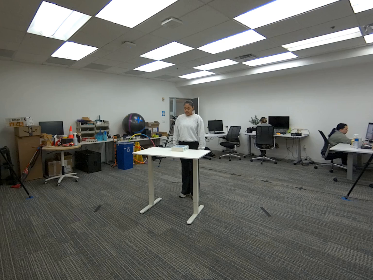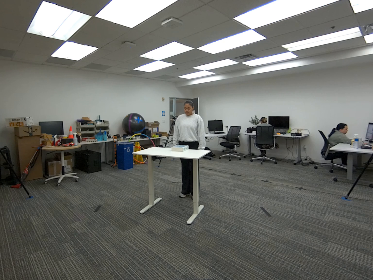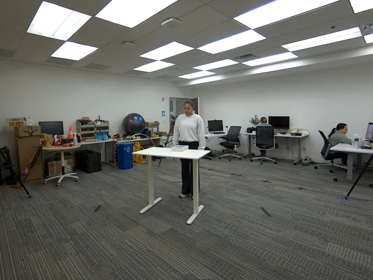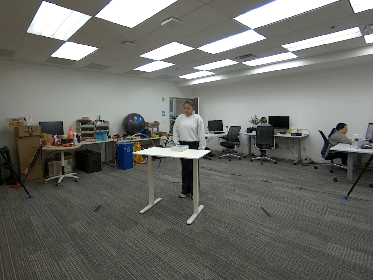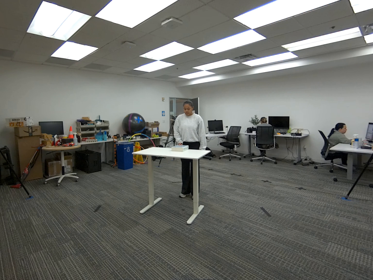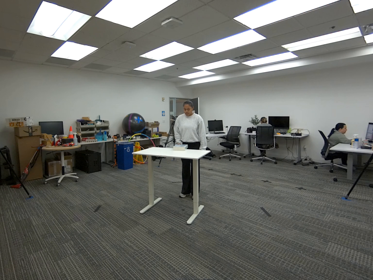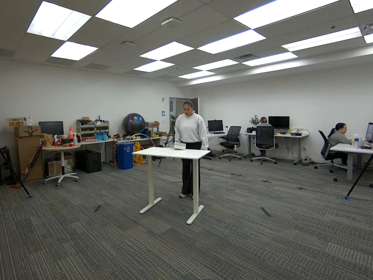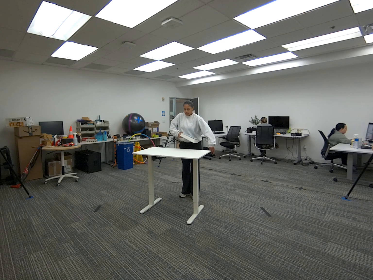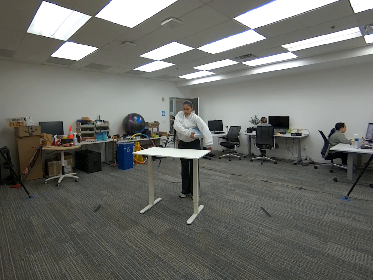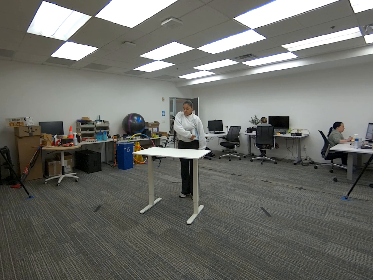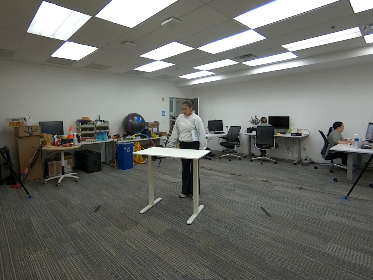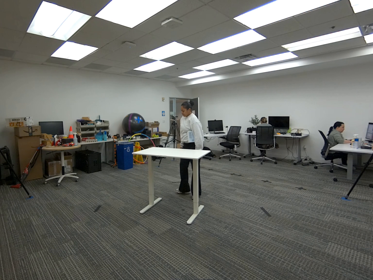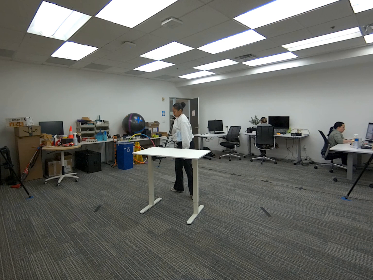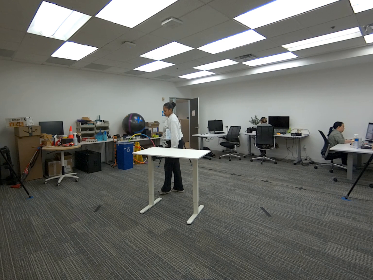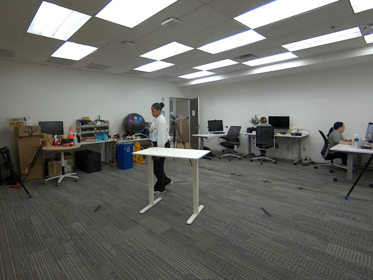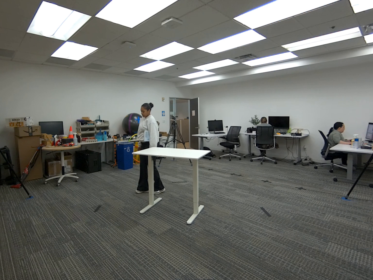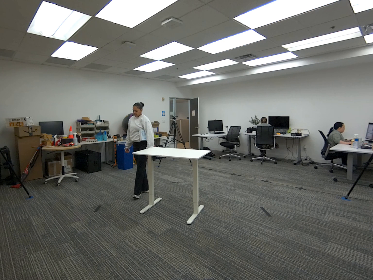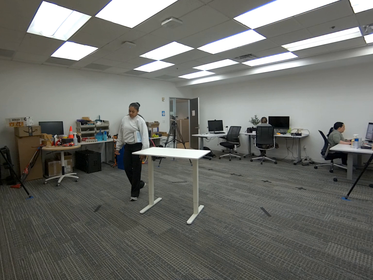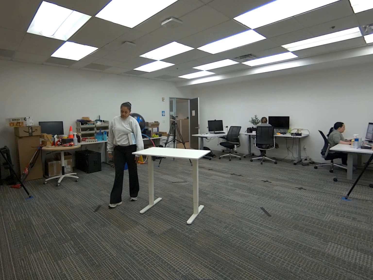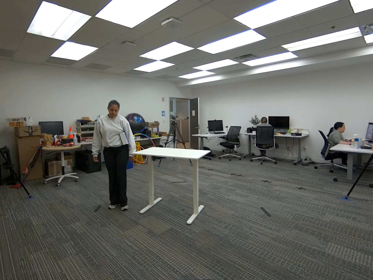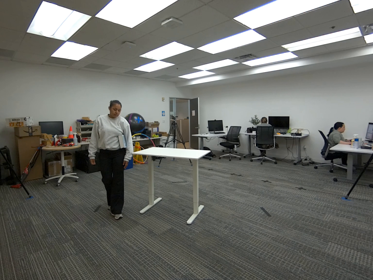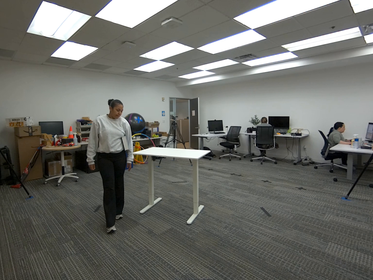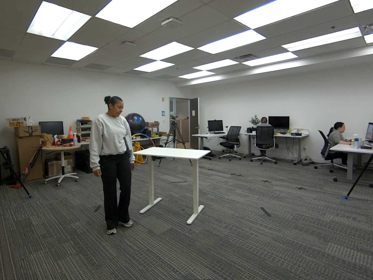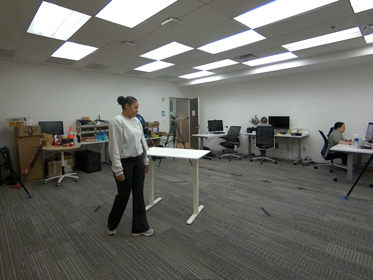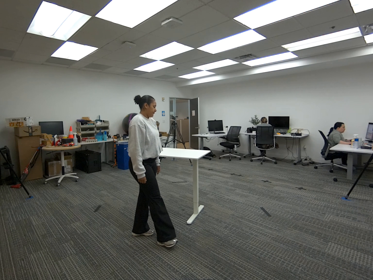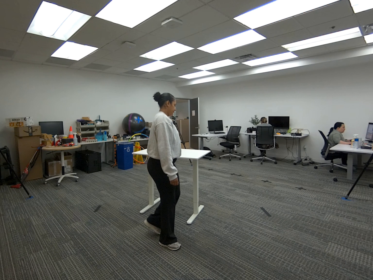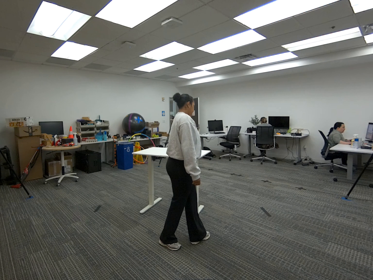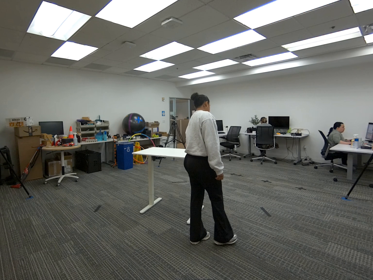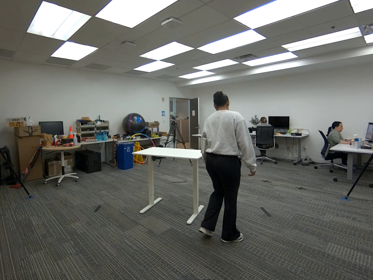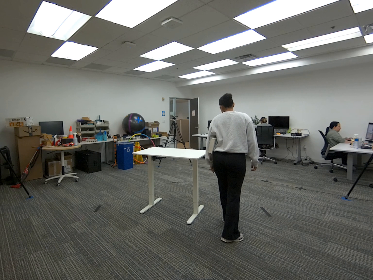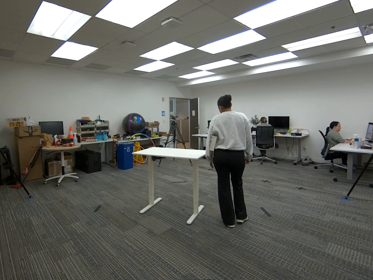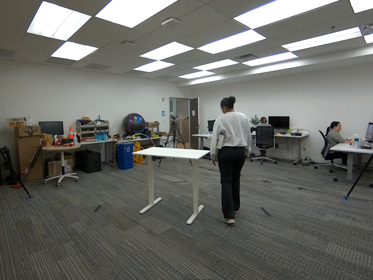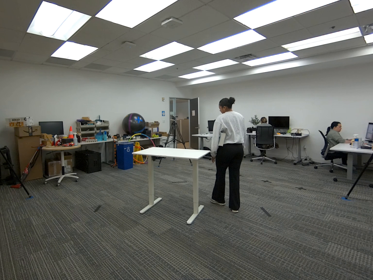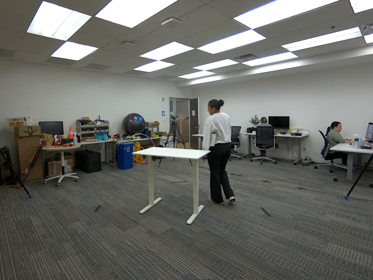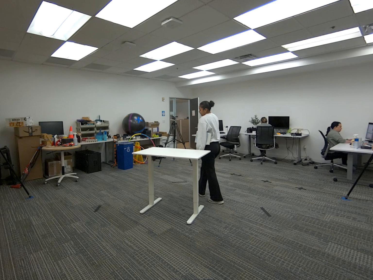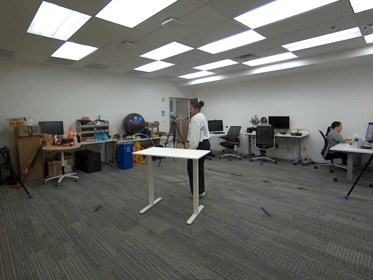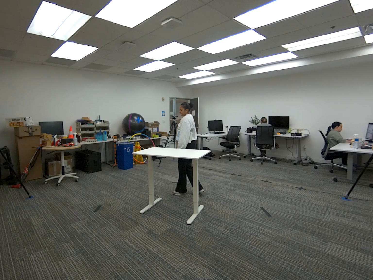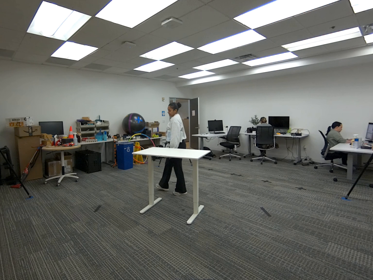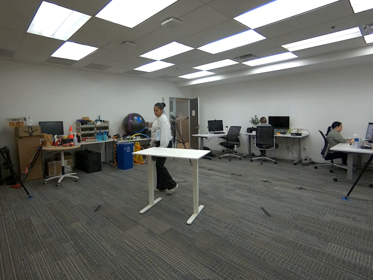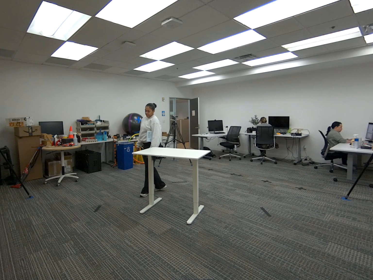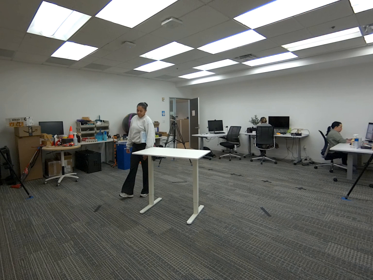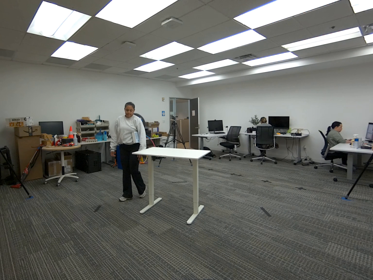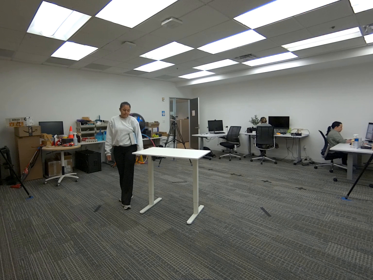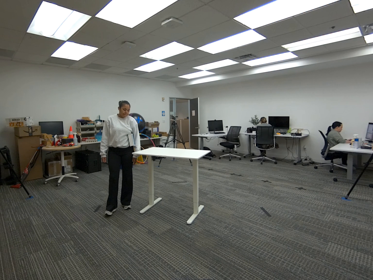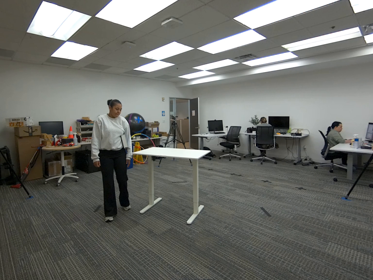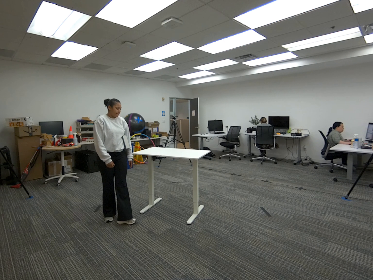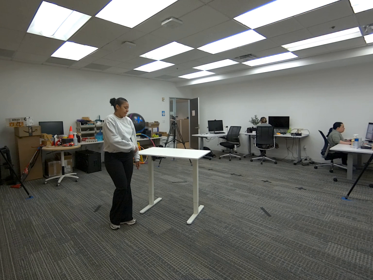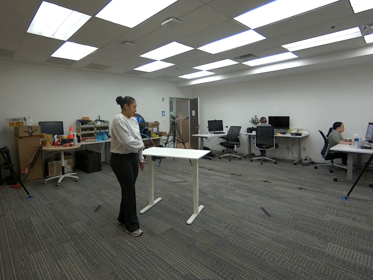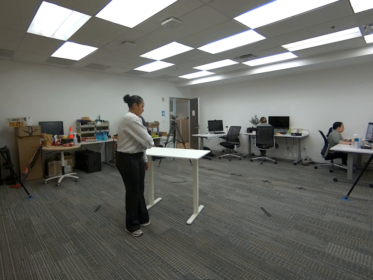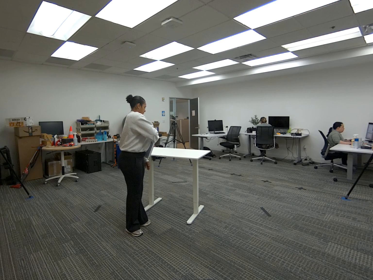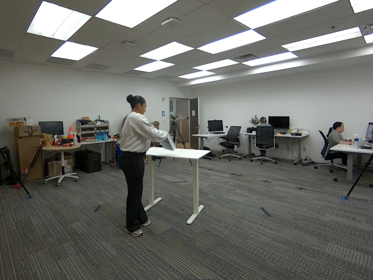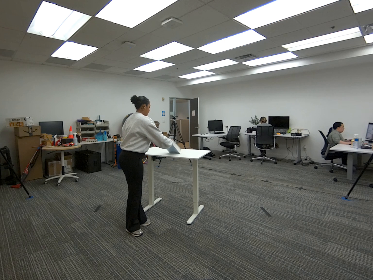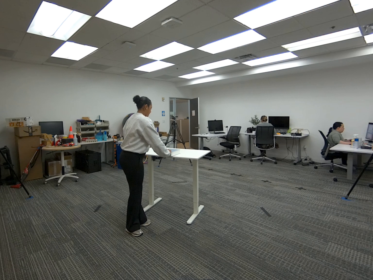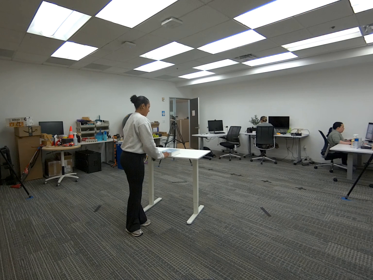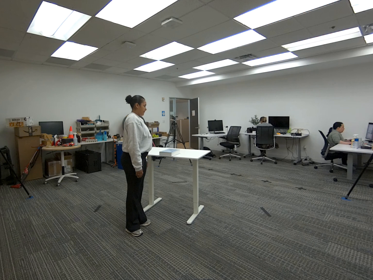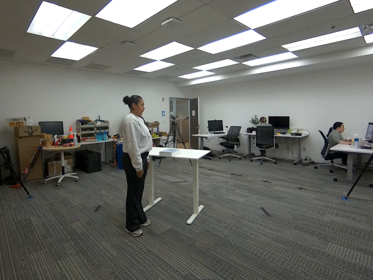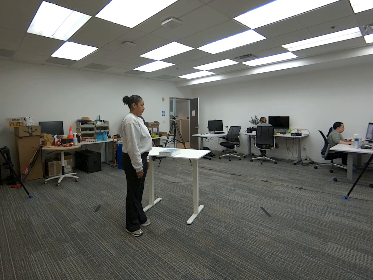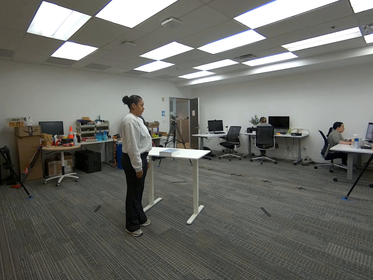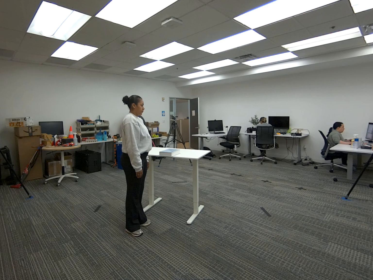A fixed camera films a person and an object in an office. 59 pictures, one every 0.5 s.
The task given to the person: Pick up the light blue book from the white desk and put the light blue book under your arm and walk around and place it back to the white desk.
